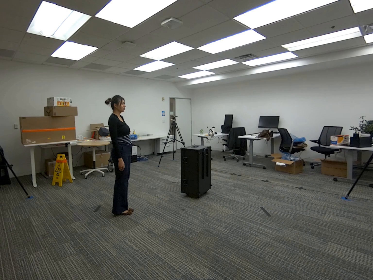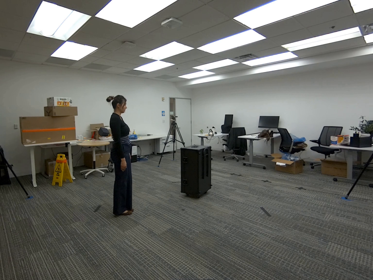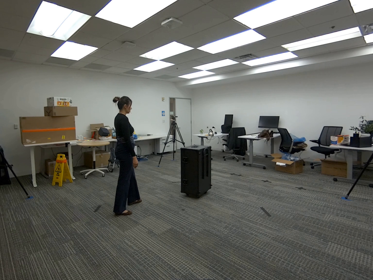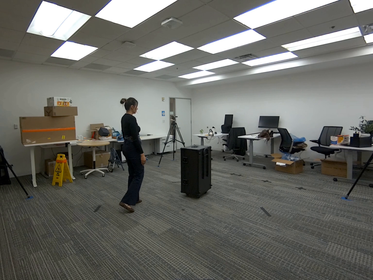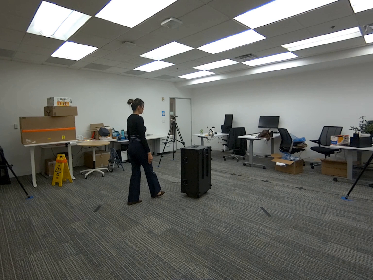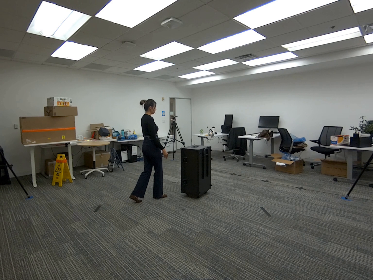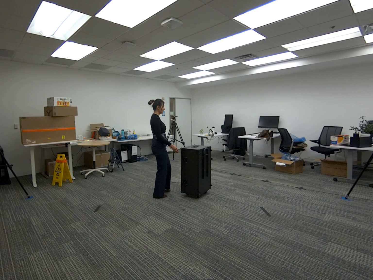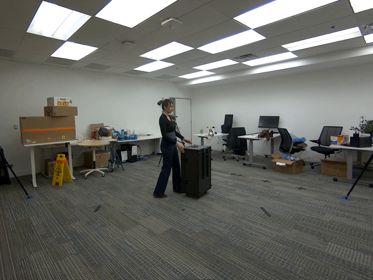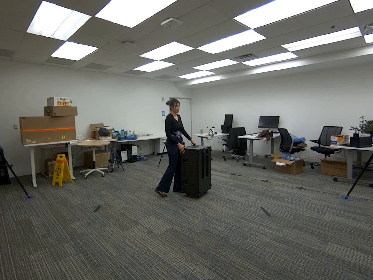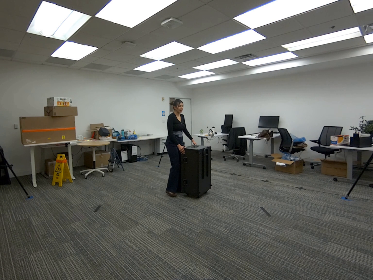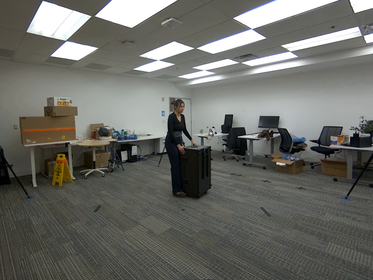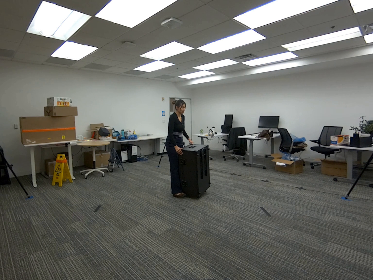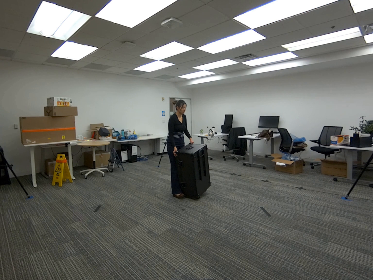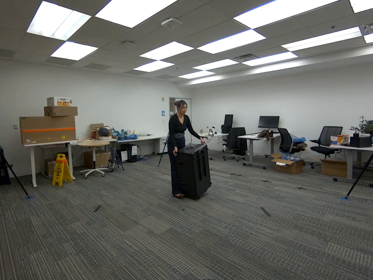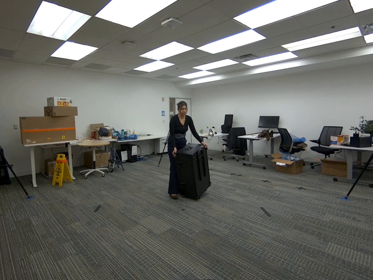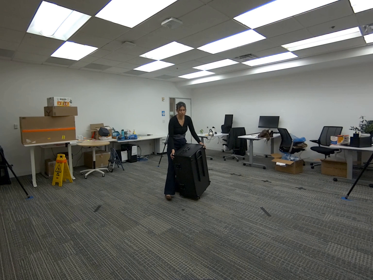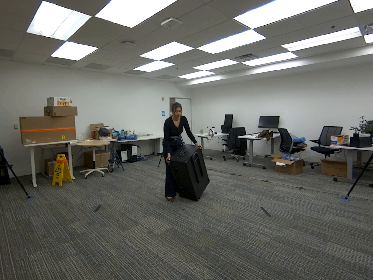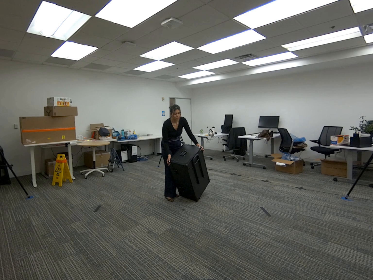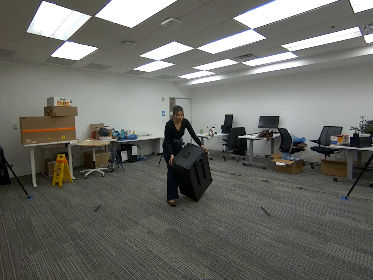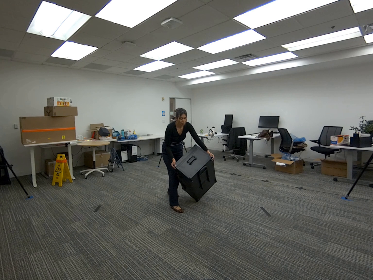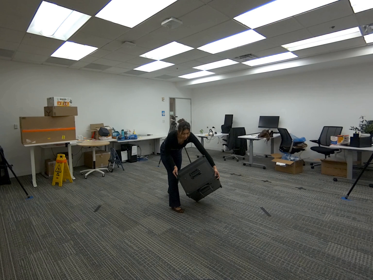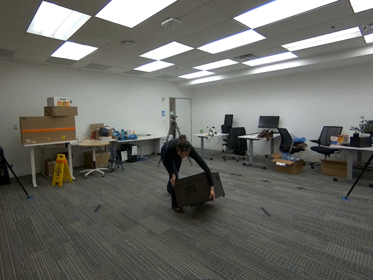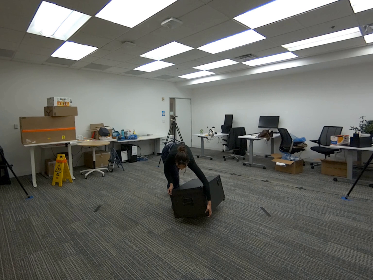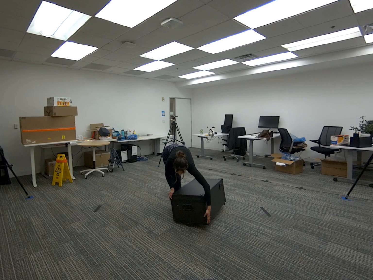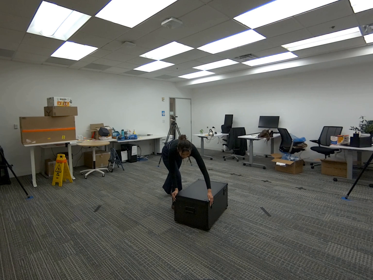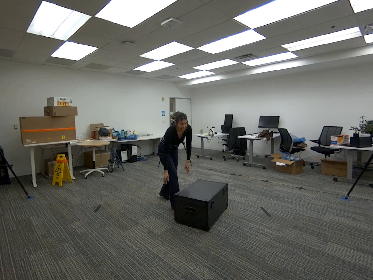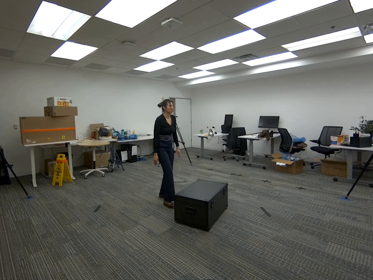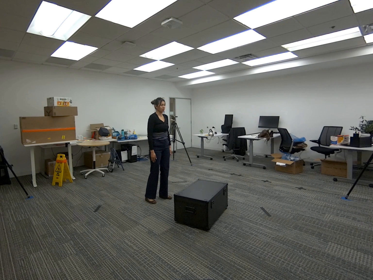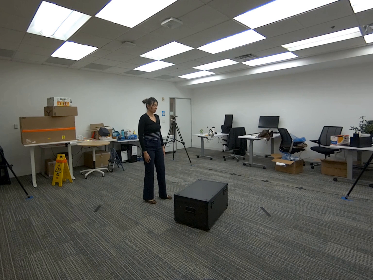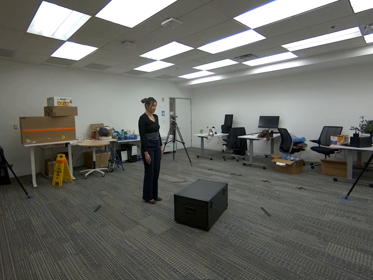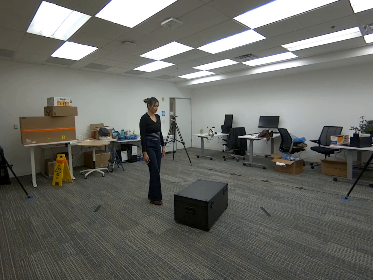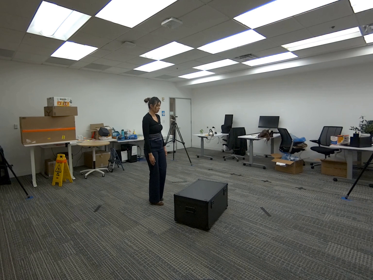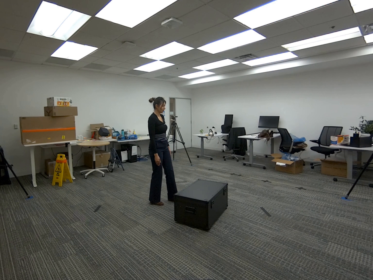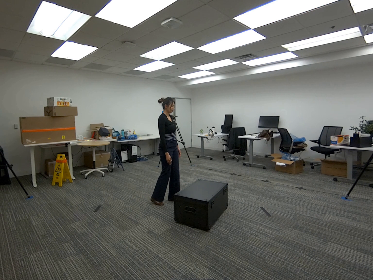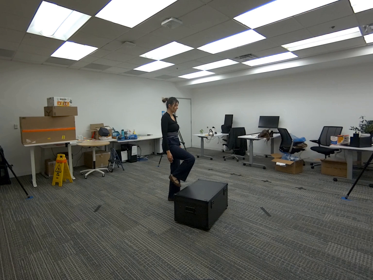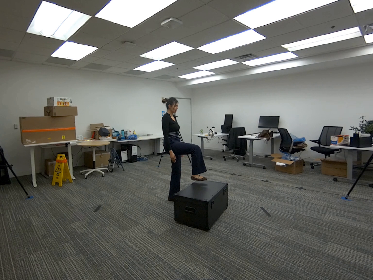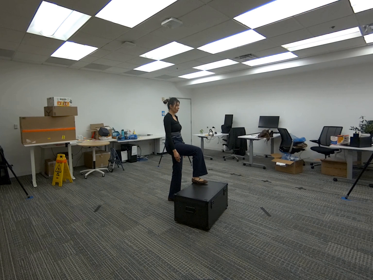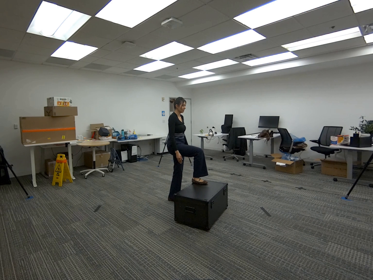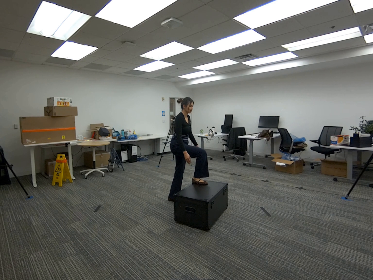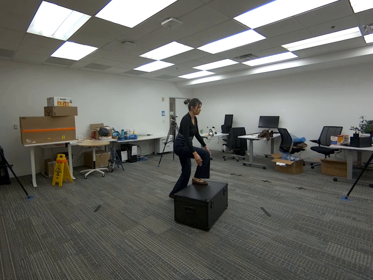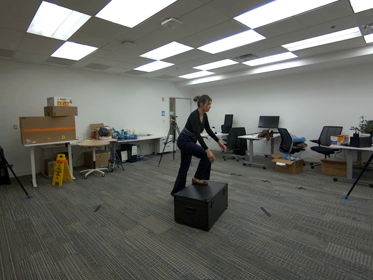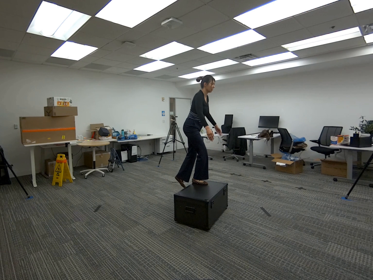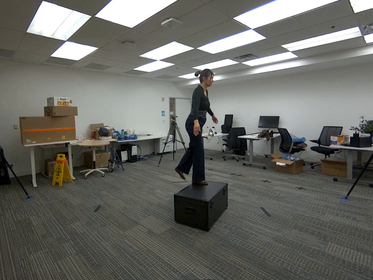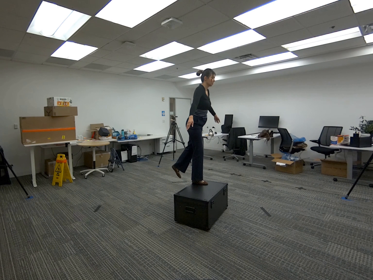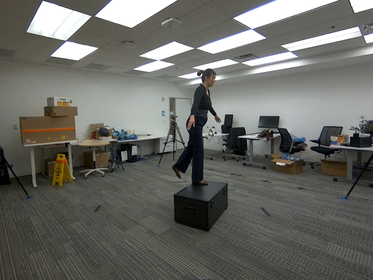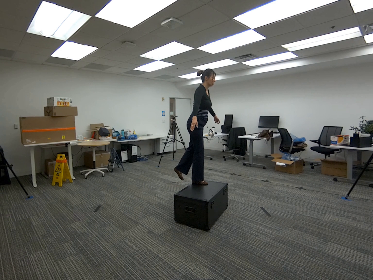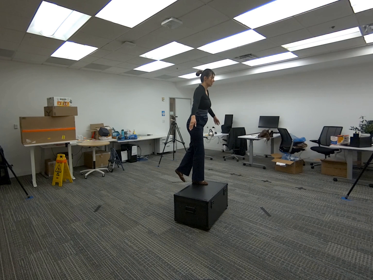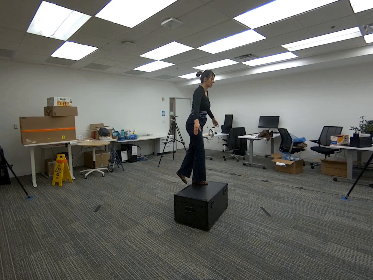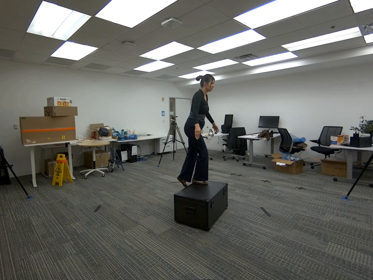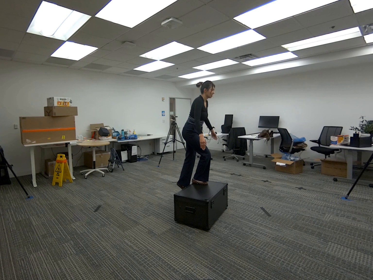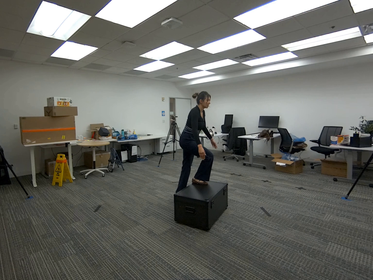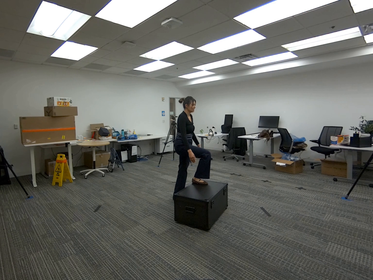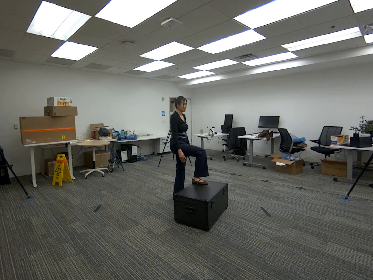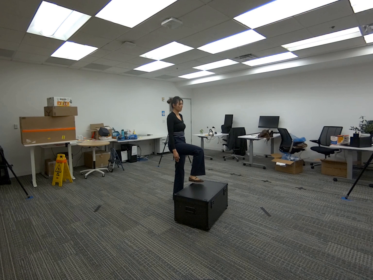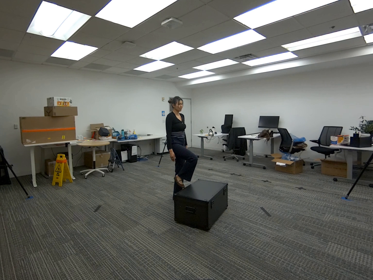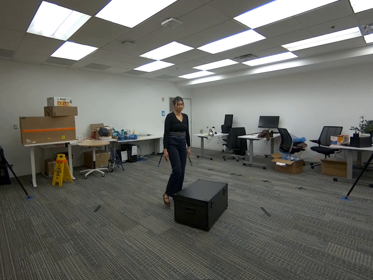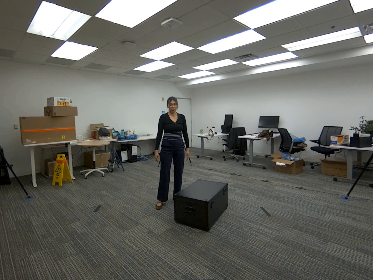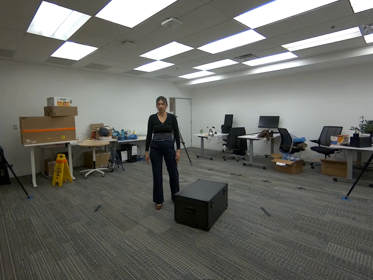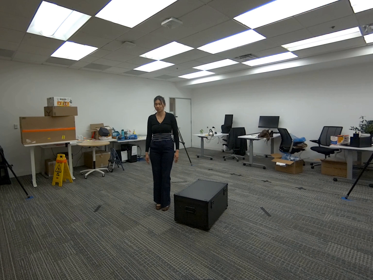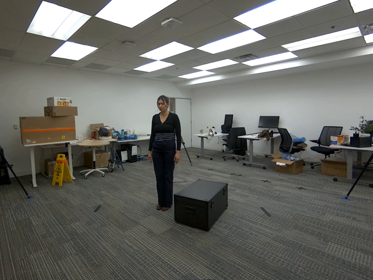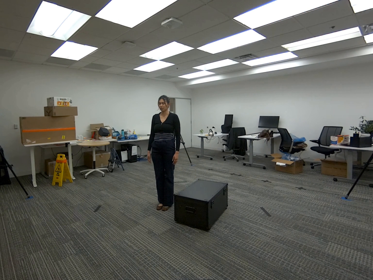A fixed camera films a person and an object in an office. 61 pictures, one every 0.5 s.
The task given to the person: Walk over to the G1 Box and place the box on its side and proceed to step onto the box using only one foot. Step down when done.
